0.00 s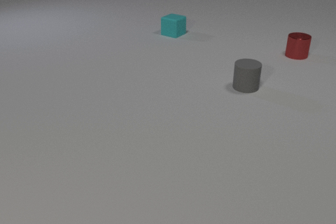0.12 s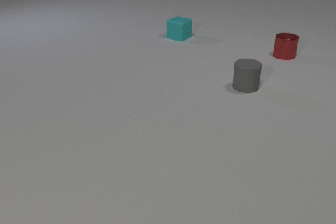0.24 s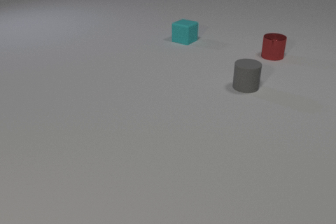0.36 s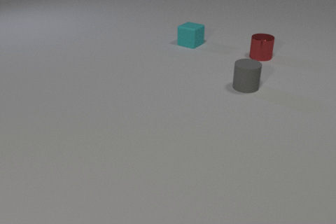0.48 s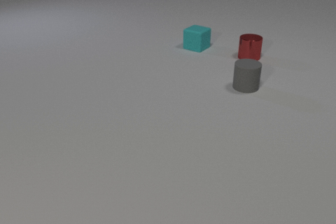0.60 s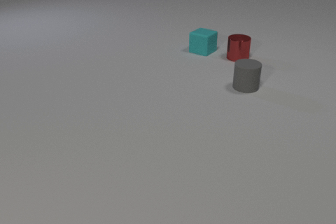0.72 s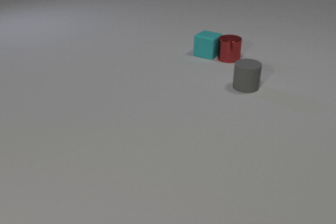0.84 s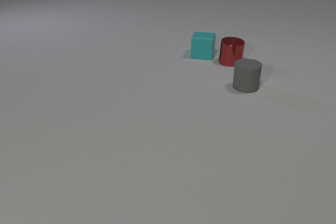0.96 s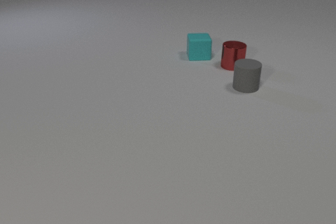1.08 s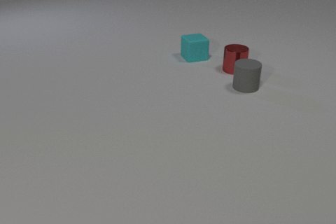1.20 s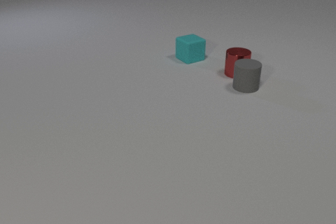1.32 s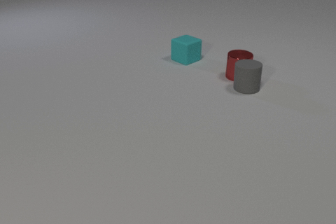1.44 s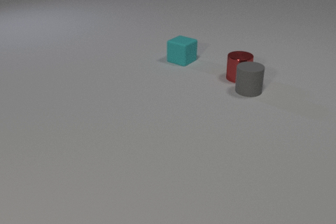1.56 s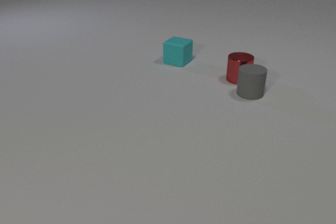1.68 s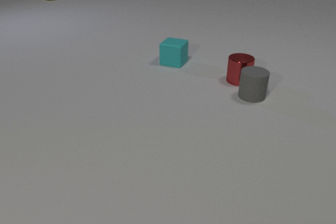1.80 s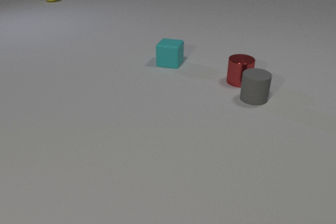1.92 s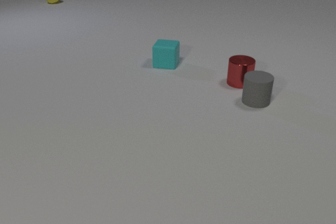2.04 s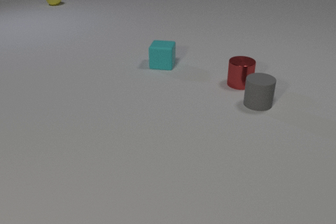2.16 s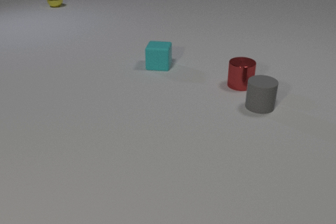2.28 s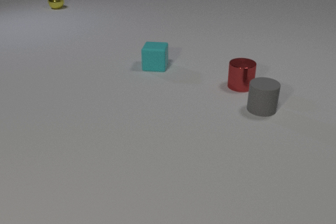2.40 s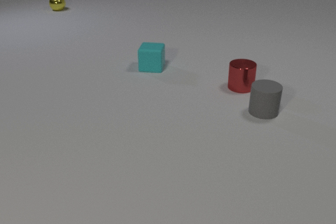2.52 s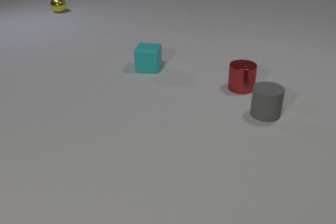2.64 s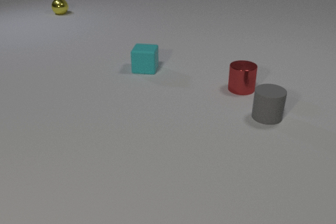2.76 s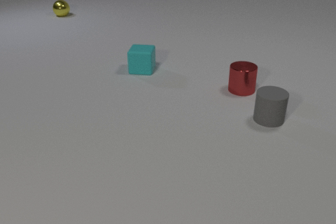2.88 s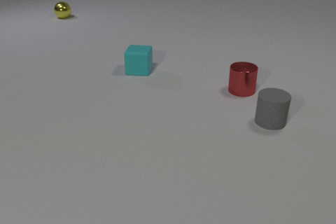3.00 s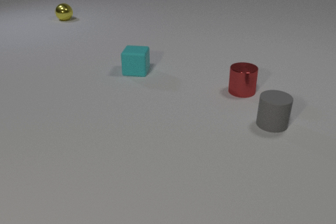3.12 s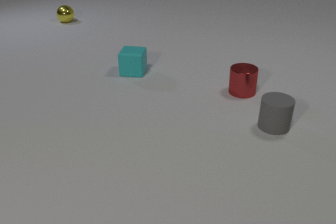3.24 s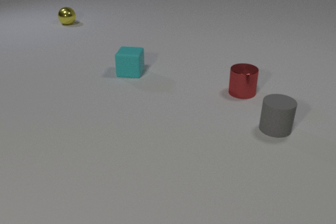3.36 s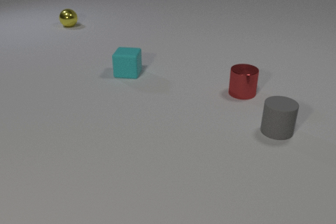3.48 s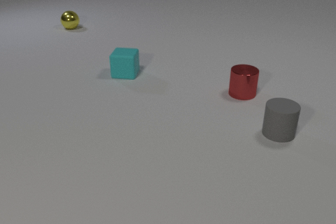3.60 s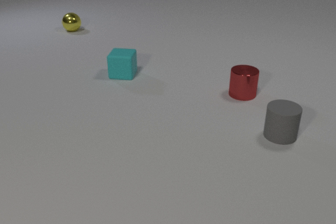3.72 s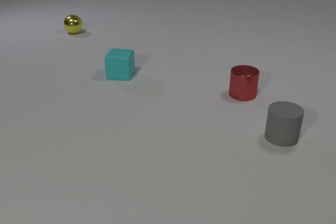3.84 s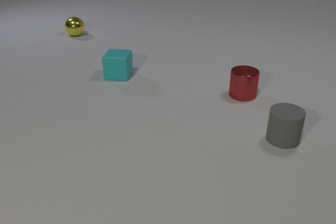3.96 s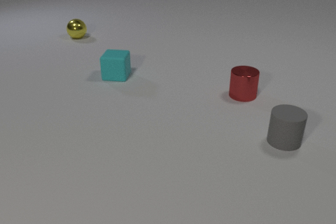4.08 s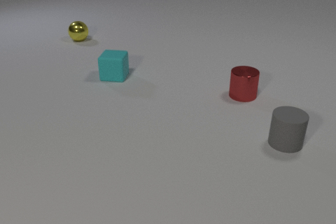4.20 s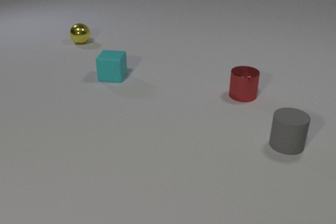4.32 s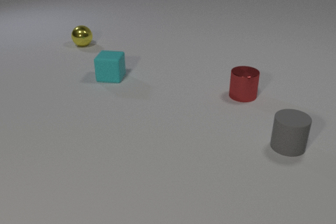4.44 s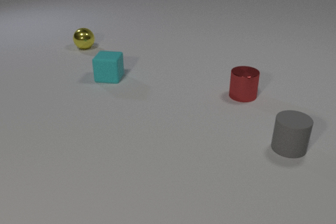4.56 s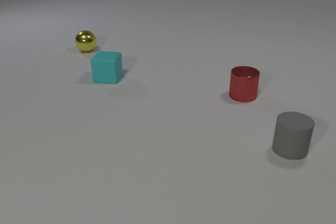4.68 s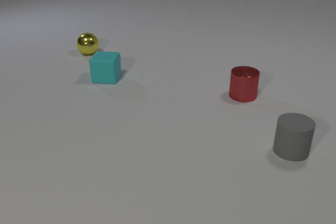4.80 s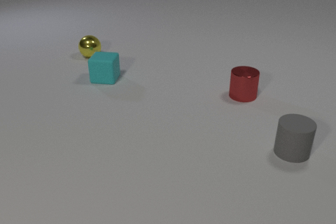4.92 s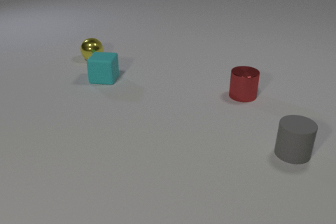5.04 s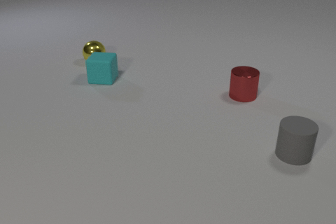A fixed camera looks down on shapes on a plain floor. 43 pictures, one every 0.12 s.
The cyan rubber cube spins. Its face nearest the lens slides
to the right.
The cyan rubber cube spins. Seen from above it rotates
counterclockwise.
0.00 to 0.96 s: The red metal cylinder slides to the left and toward the camera. The cyan rubber cube slides toward the camera, spins counterclockwise seen from above by about 45 degrees, its near face sliding to the right. The red metal cylinder and the cyan rubber cube collide.
0.96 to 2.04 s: The red metal cylinder slides toward the camera. The cyan rubber cube slides to the left and toward the camera, spins so that its near face slides to the right, counterclockwise seen from above. The gray rubber cylinder slides toward the camera. The yellow metal sphere comes in at the top edge, rolls toward the camera. The red metal cylinder and the gray rubber cylinder collide.
2.04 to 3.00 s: The red metal cylinder slides toward the camera. The cyan rubber cube slides to the left and toward the camera. The gray rubber cylinder slides toward the camera and to the right. The yellow metal sphere rolls toward the camera.
3.00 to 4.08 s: The red metal cylinder slides toward the camera. The cyan rubber cube slides to the left and toward the camera. The gray rubber cylinder slides toward the camera and to the right. The yellow metal sphere rolls toward the camera.
4.08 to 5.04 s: The cyan rubber cube slides to the left. The gray rubber cylinder slides toward the camera and to the right. The yellow metal sphere rolls toward the camera.
What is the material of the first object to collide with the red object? rubber.
How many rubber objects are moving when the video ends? 2.
What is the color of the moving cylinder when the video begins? red.
